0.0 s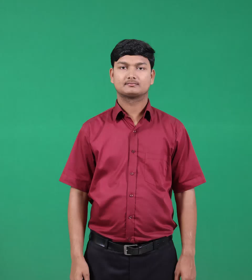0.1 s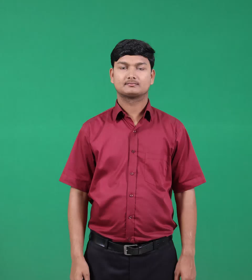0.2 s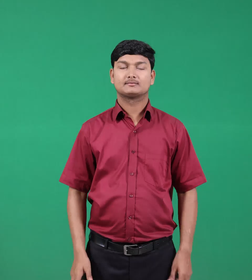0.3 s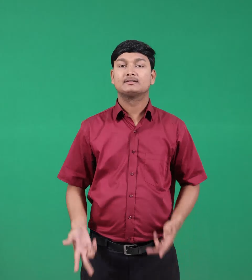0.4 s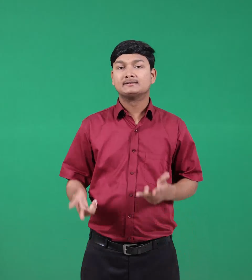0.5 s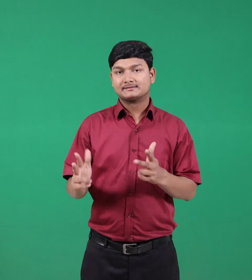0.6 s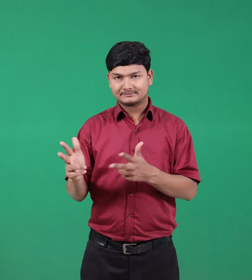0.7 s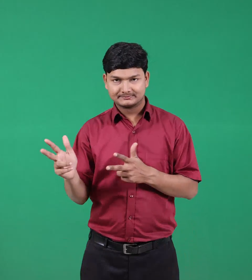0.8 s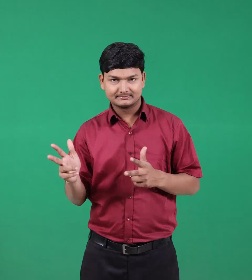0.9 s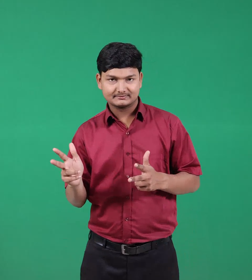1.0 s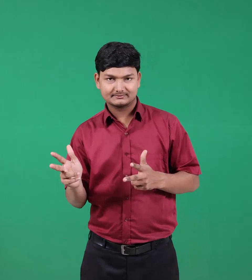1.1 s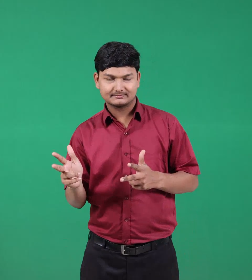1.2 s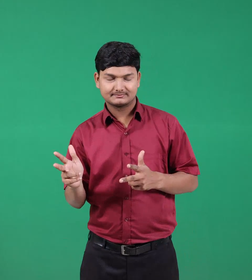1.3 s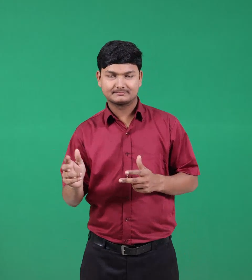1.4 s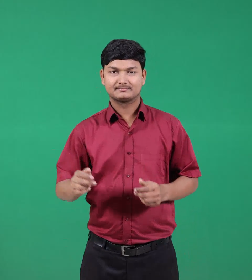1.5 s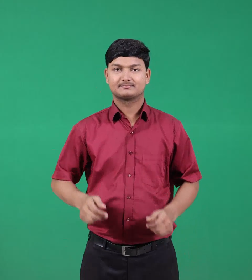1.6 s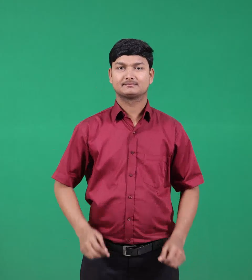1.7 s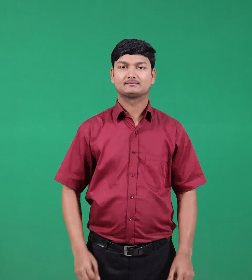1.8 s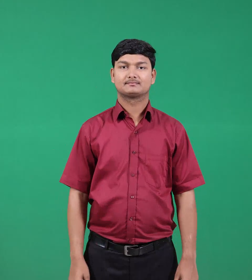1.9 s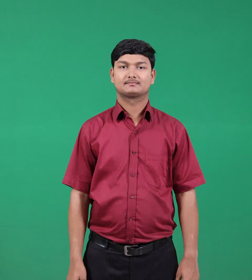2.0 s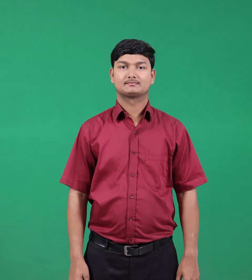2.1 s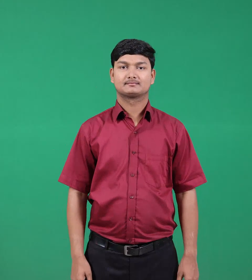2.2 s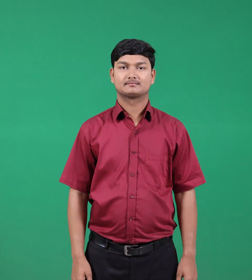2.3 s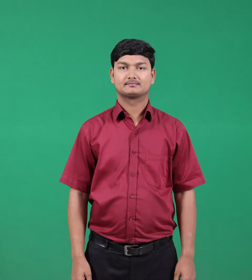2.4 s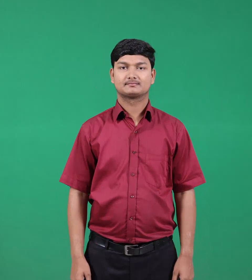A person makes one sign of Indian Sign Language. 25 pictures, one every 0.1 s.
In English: talk
